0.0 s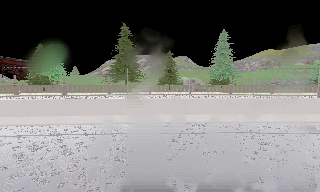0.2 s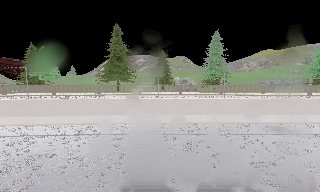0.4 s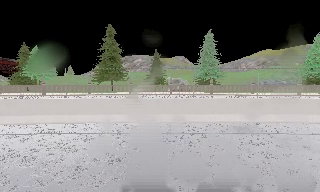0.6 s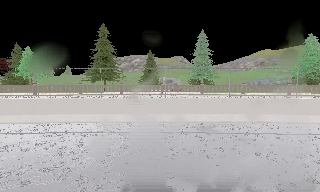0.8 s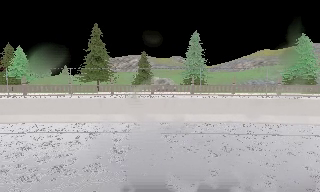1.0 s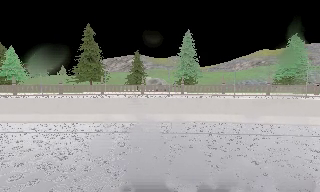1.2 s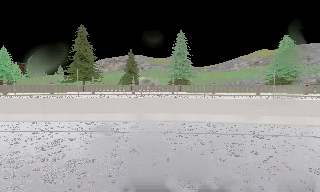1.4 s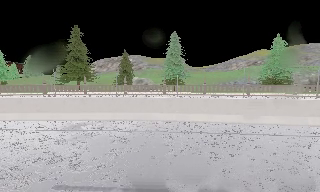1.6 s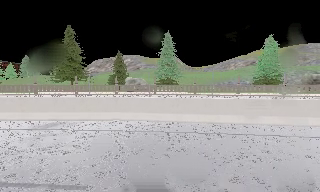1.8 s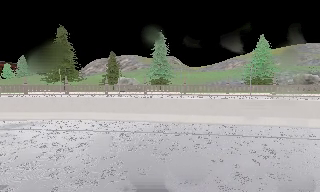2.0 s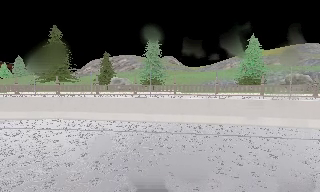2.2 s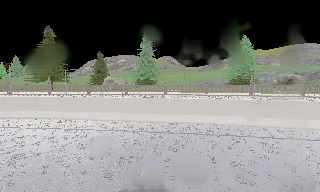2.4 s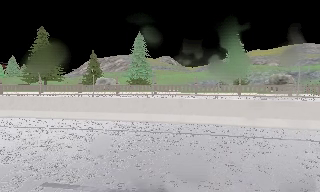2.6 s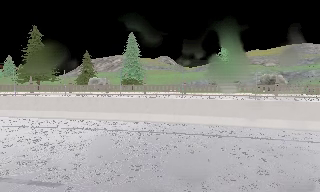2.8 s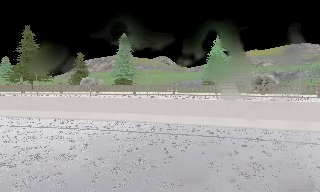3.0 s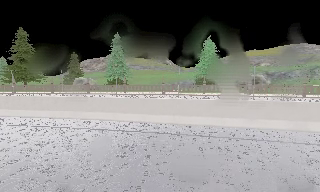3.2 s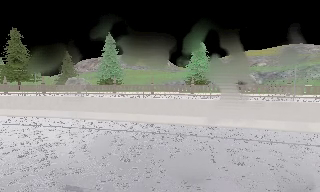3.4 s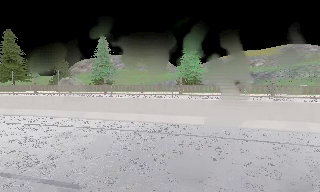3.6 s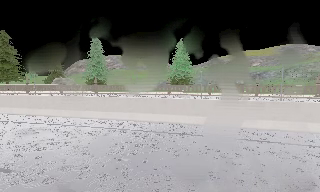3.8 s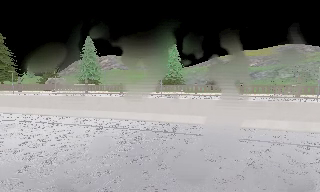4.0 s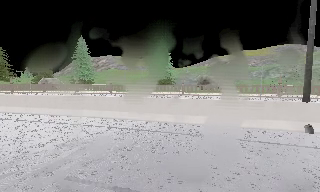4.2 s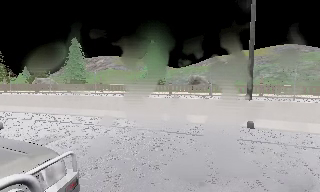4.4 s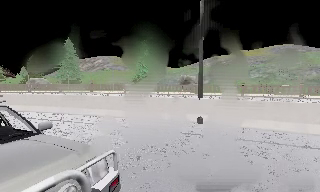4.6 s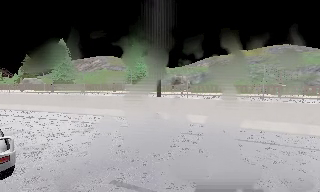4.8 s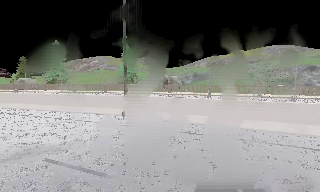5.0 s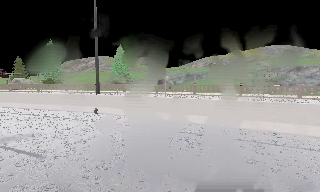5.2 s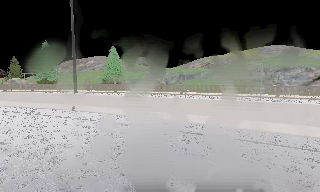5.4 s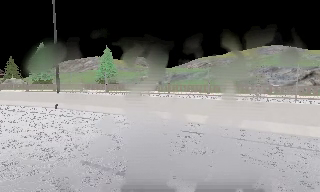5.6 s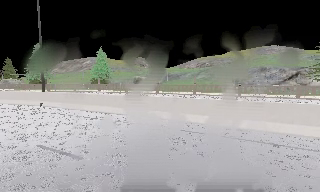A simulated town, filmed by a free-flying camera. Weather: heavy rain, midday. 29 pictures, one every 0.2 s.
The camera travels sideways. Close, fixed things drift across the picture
to the left.
0.0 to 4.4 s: The camera travels to its right, about 35 m, so close, fixed things drift to the left.
4.4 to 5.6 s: The camera travels to its right and backward, about 13 m, so close, fixed things drift to the left.
The film runs forward here.
